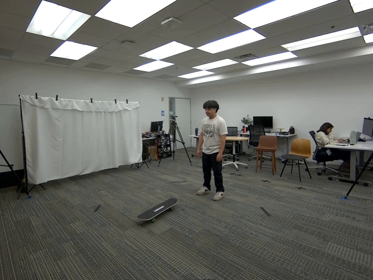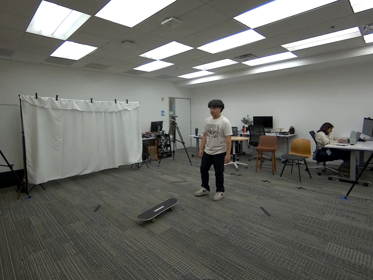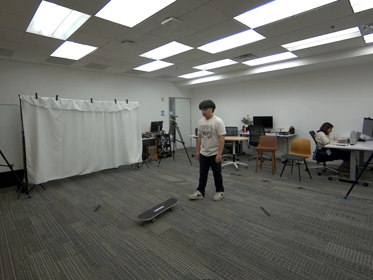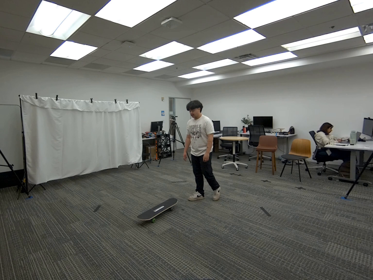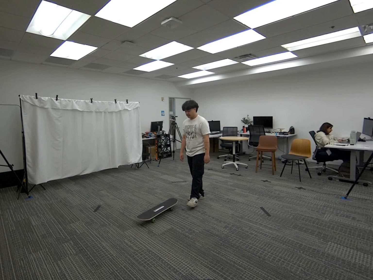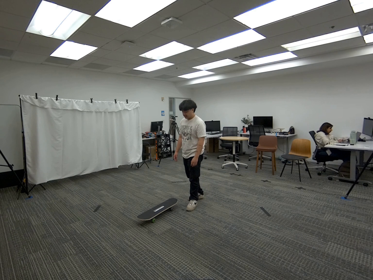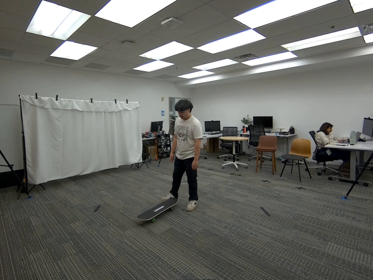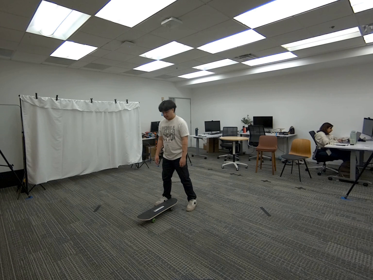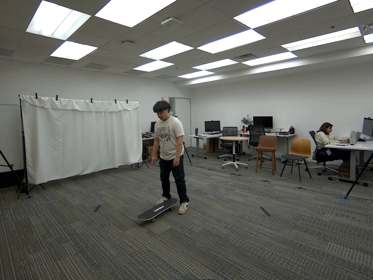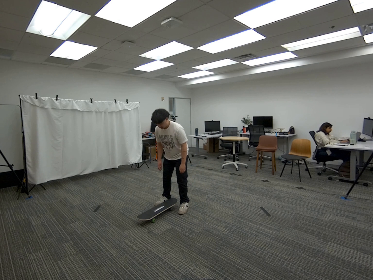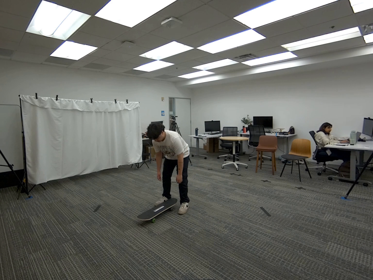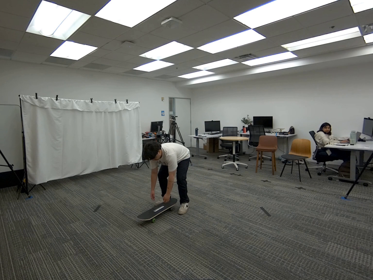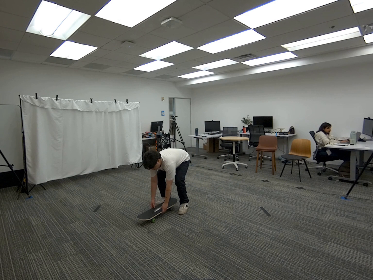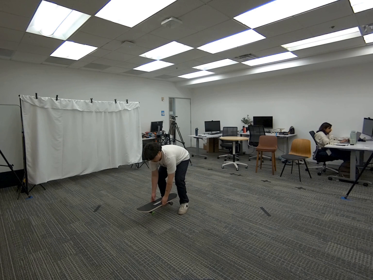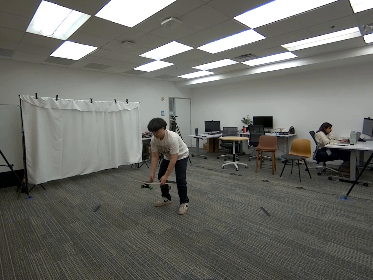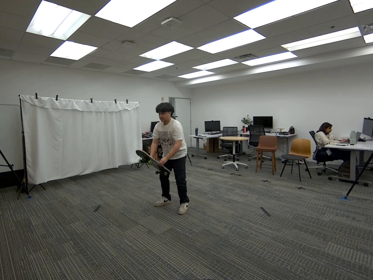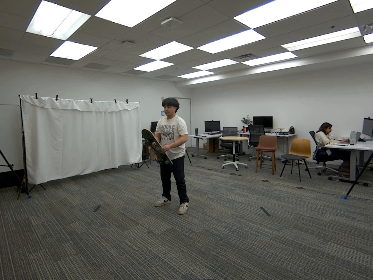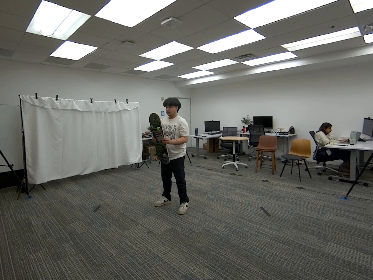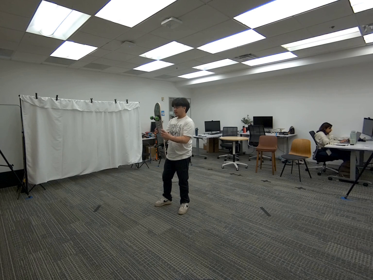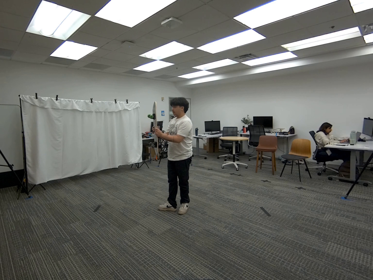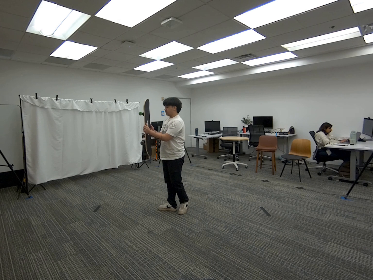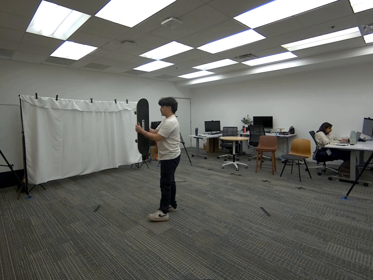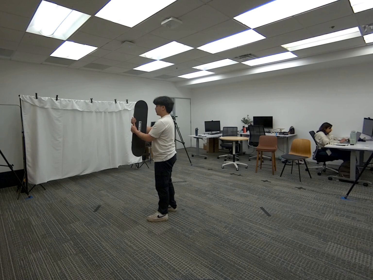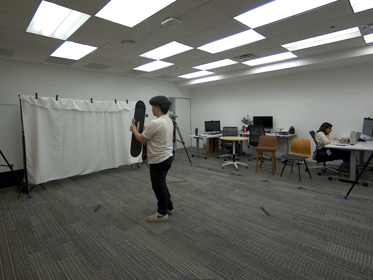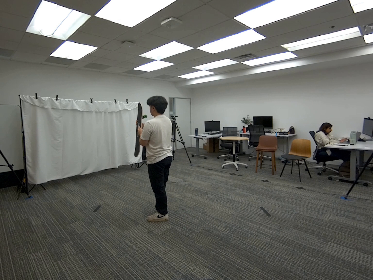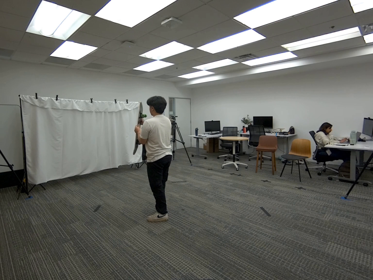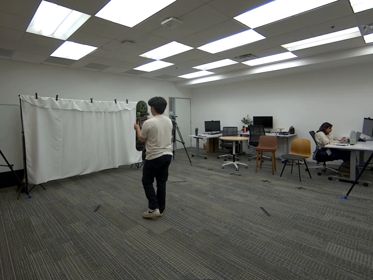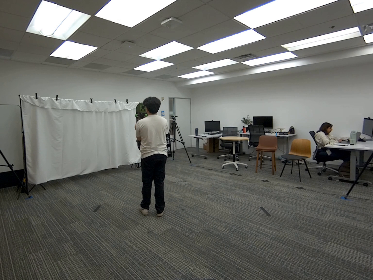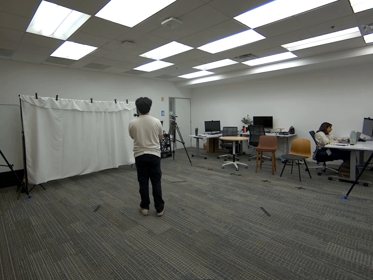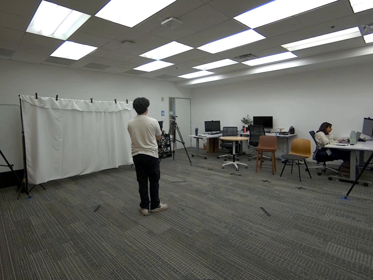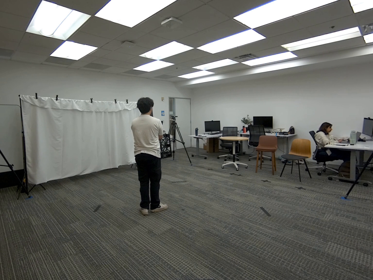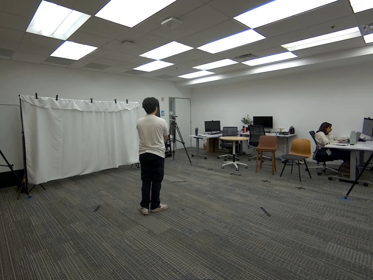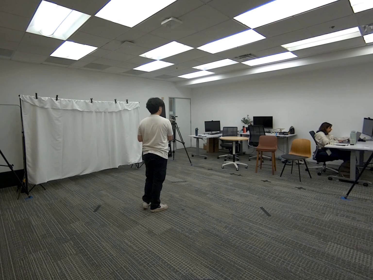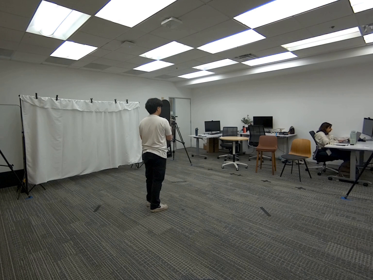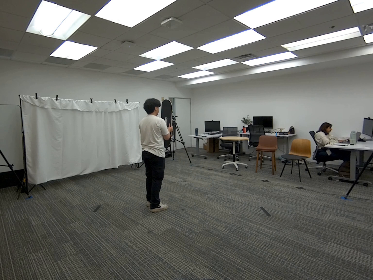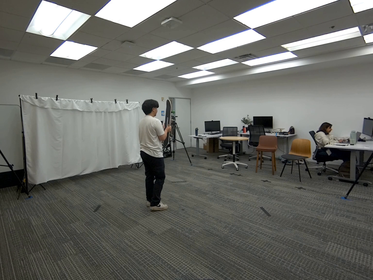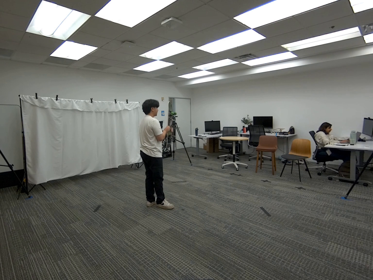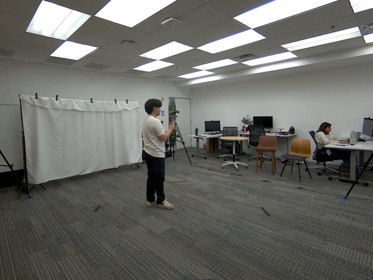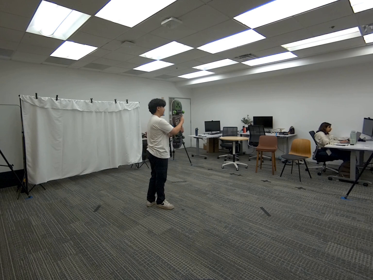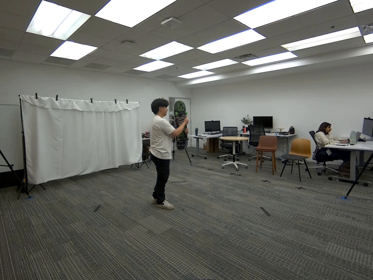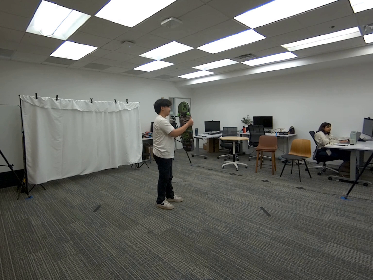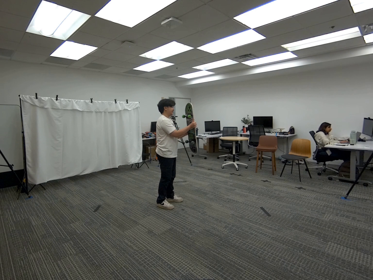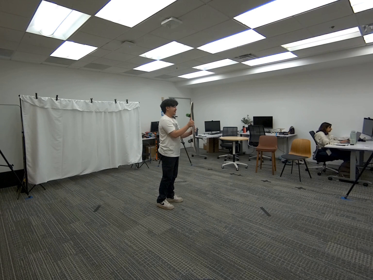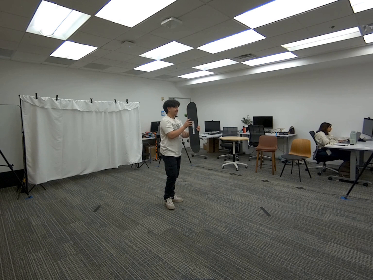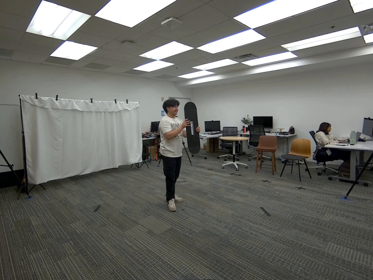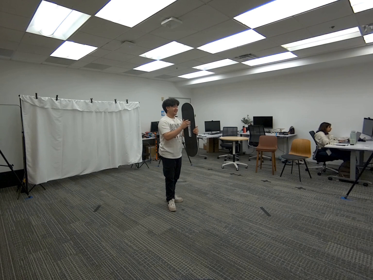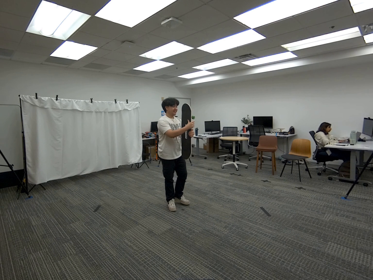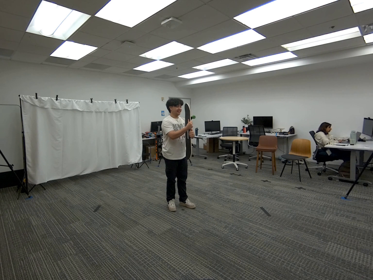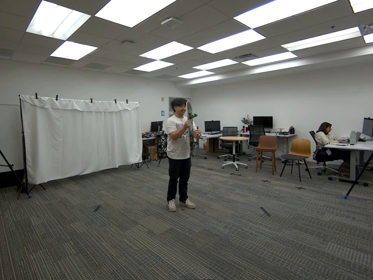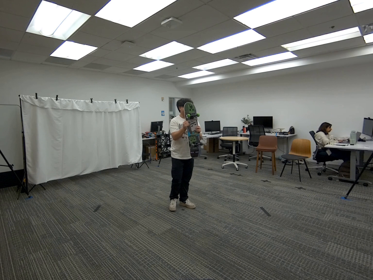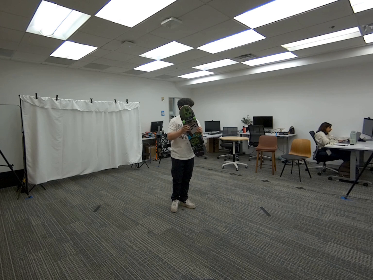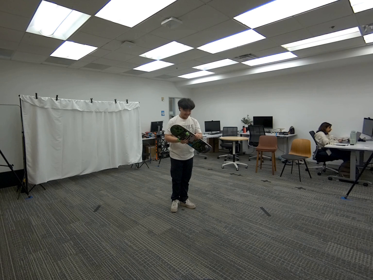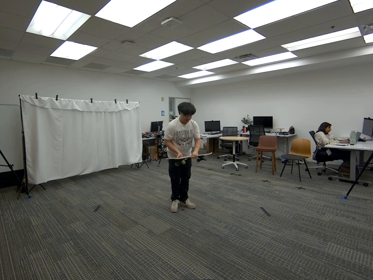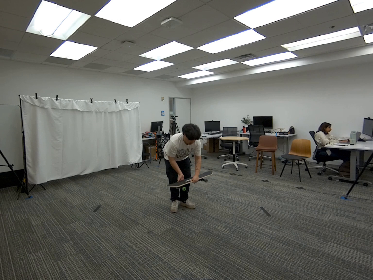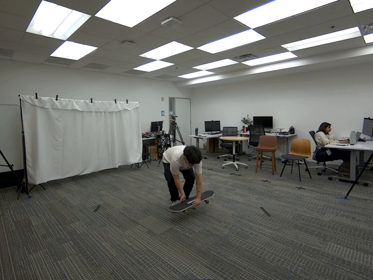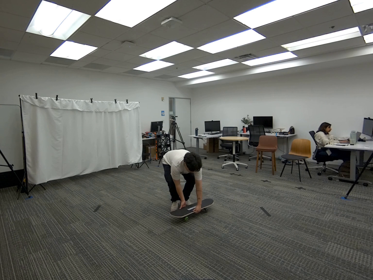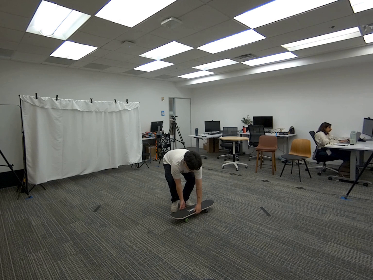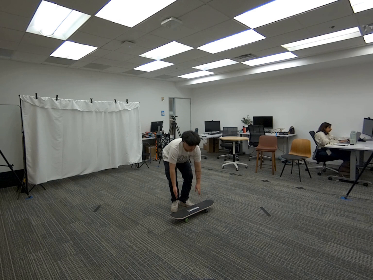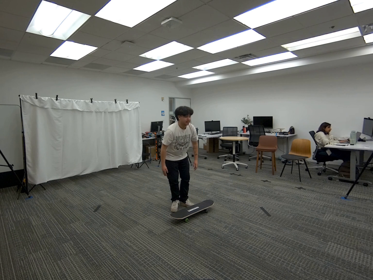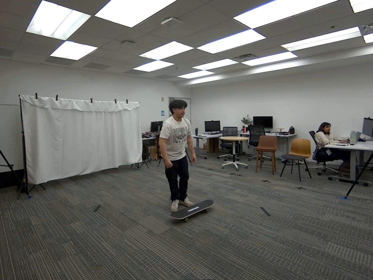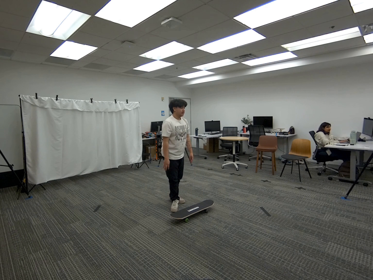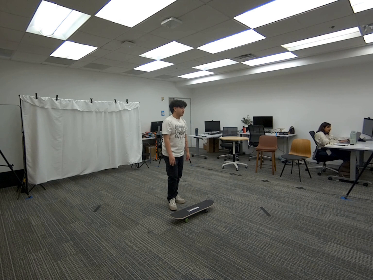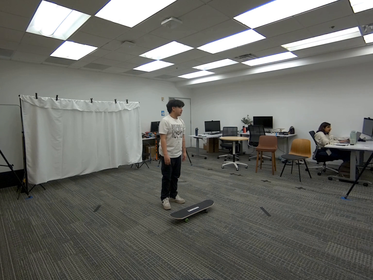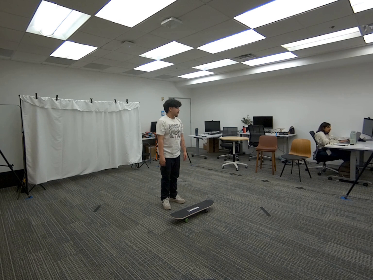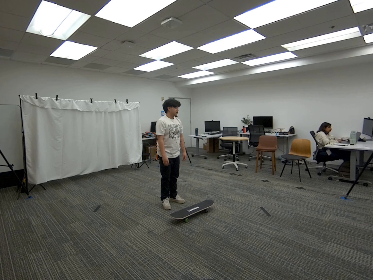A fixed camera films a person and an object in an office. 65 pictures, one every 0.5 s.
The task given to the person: Walk to the skateboard on the ground. Pick up the skateboard with both hands and rotate the skateboard around so all four cameras can see the skateboard. Place the skateboard back on the ground when finish.
